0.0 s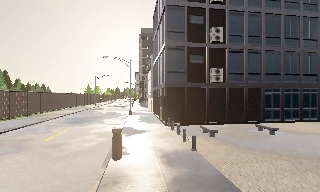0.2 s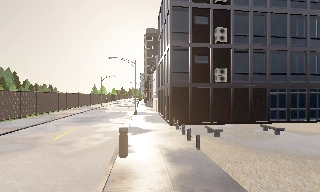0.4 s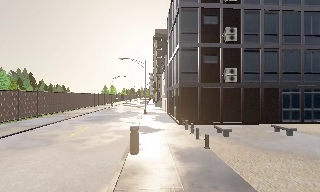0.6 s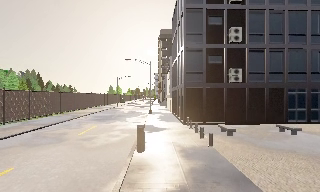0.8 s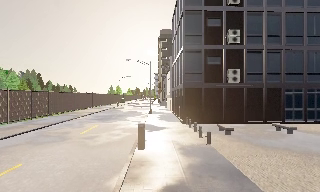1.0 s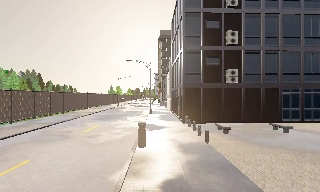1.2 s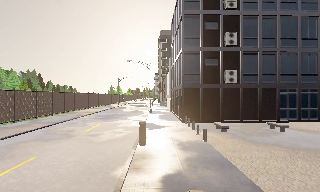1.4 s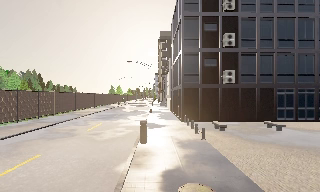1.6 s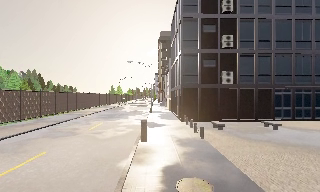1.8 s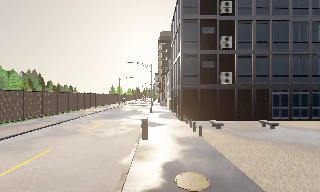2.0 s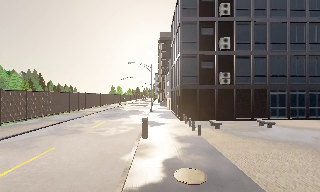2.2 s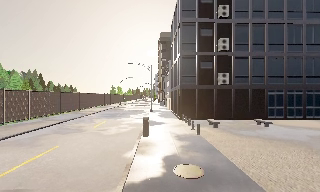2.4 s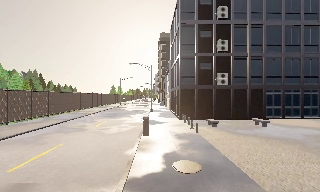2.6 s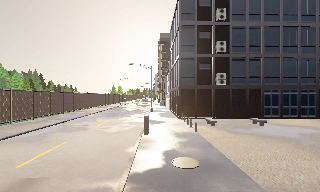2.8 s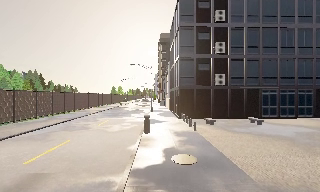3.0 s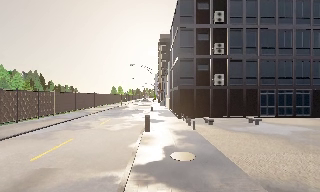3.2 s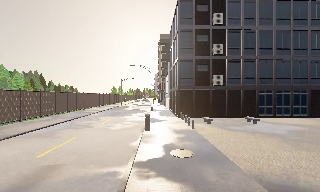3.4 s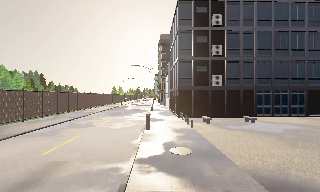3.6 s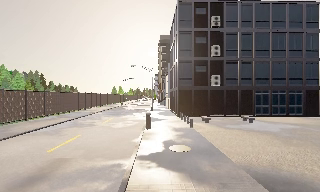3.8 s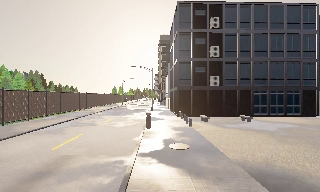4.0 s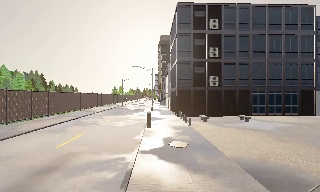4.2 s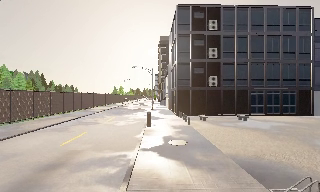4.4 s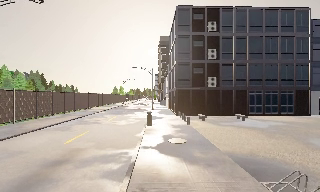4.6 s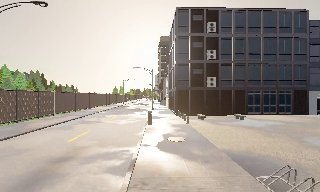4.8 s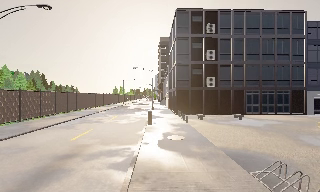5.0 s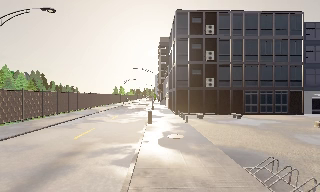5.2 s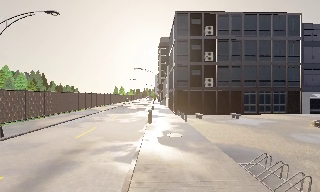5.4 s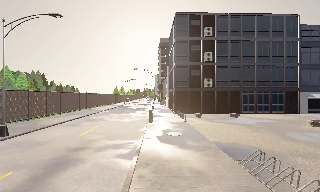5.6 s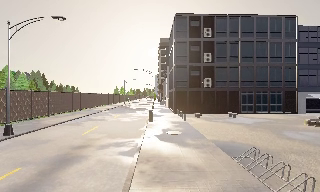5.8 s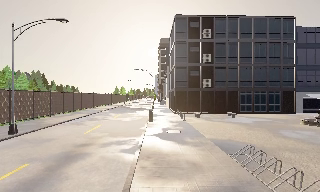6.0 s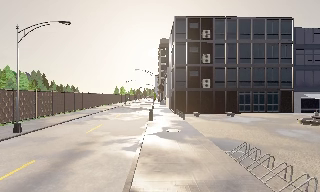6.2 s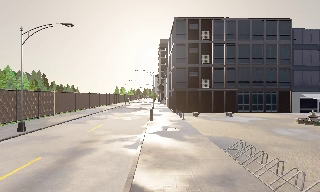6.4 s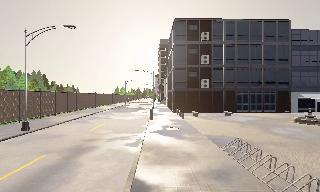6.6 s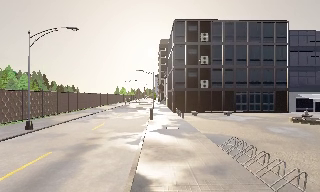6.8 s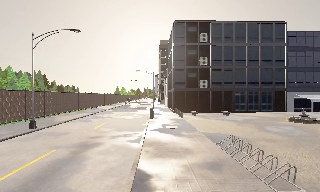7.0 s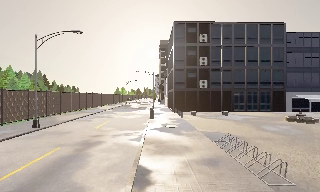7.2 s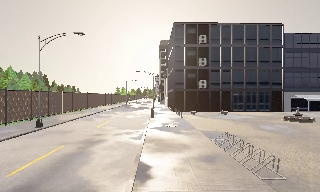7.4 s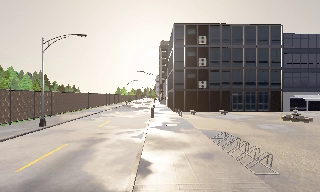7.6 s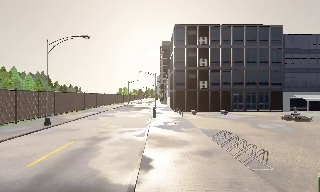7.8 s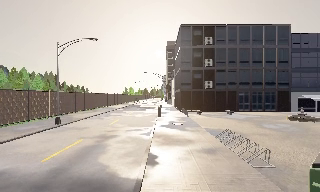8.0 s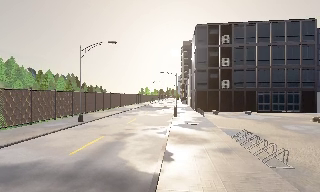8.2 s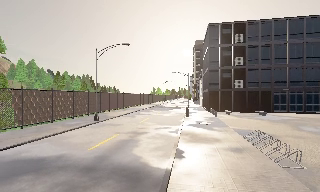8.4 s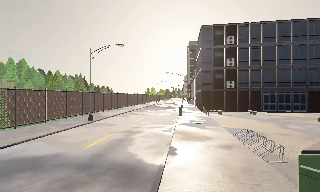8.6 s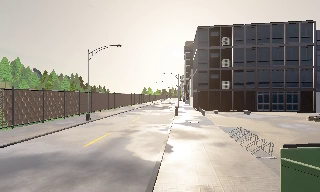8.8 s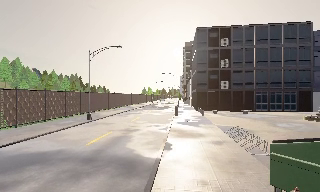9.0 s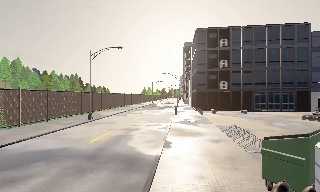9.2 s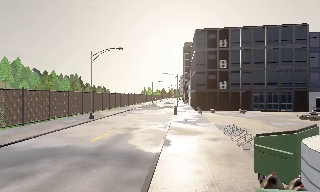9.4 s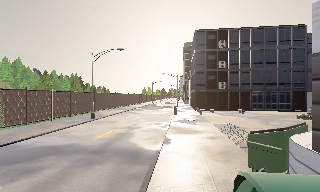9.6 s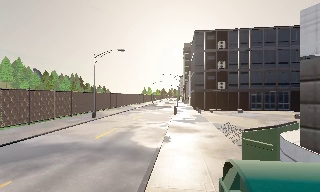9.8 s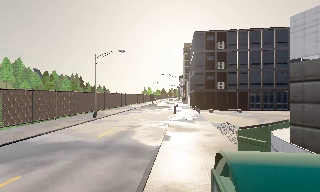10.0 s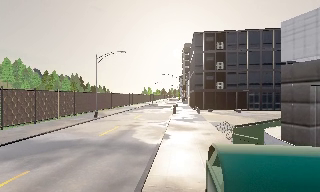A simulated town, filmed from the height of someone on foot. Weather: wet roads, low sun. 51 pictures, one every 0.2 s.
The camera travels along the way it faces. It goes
backward.
0.0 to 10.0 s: The camera pans to its left, which is counterclockwise from overhead, by about 15 degrees. It travels backward, about 16 m, so what stands in front gets smaller.
The film runs backward here.
